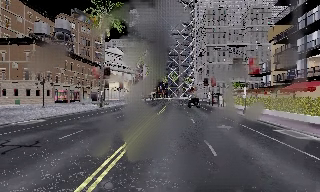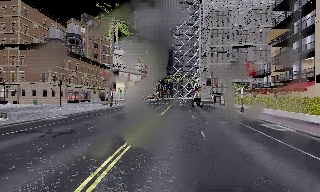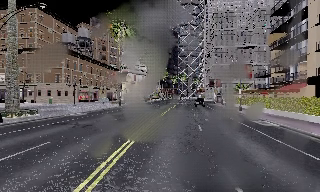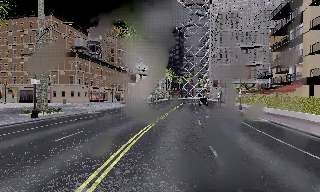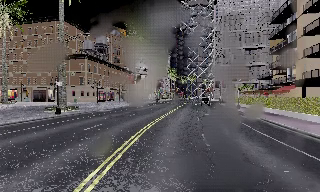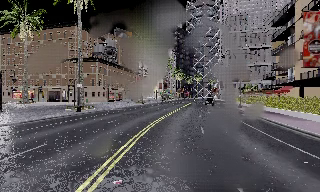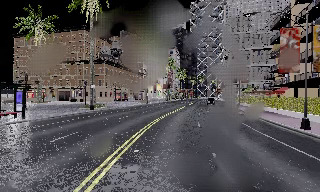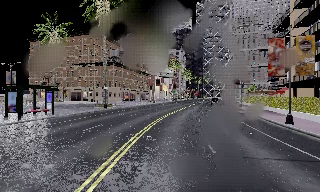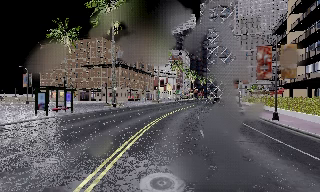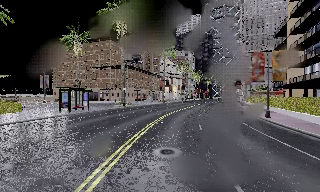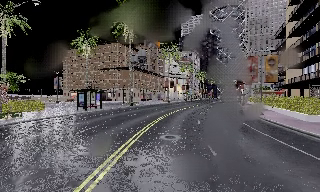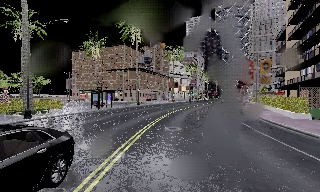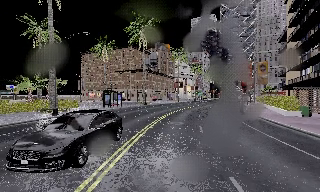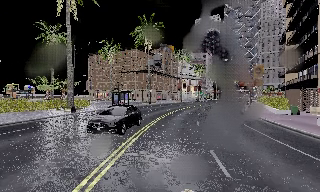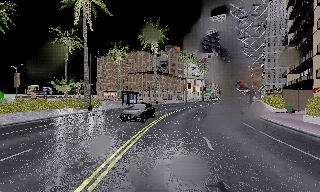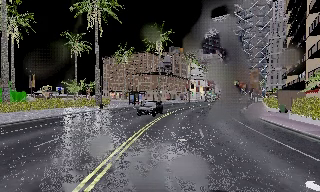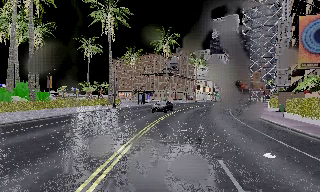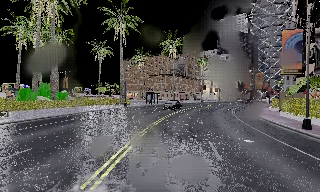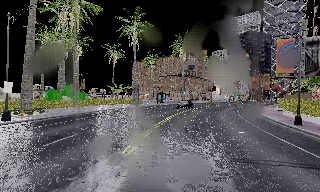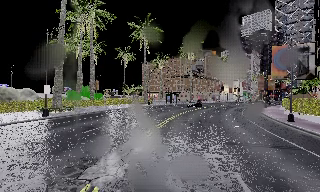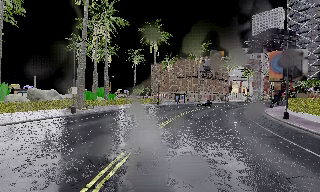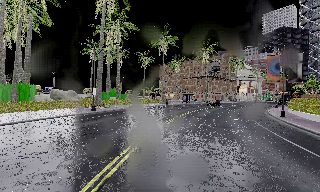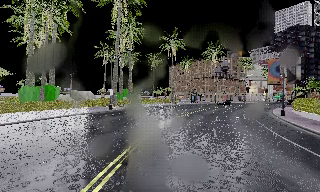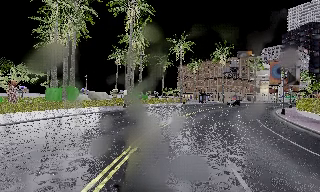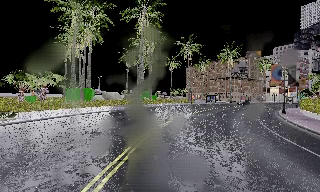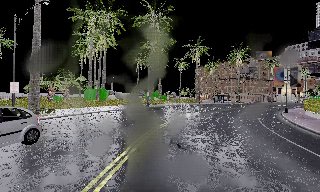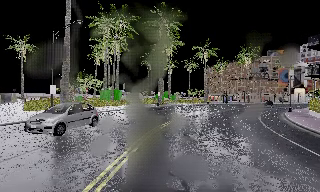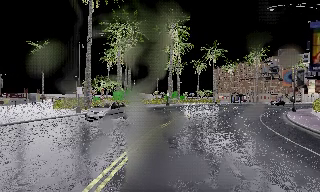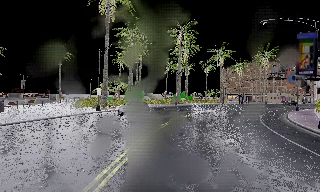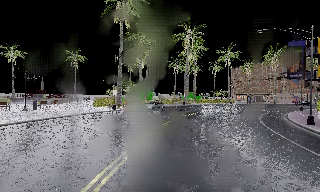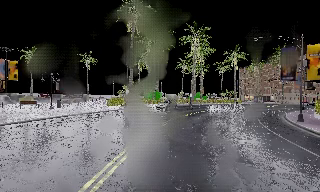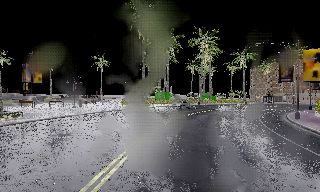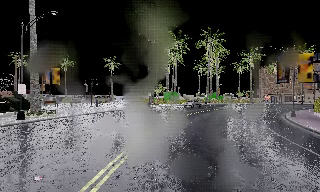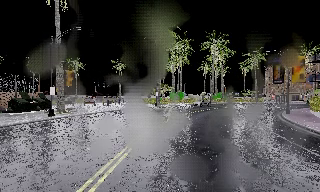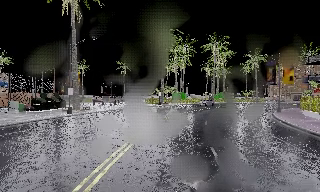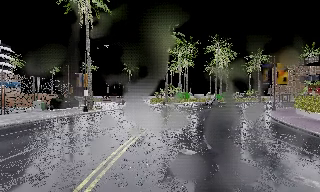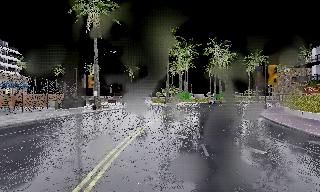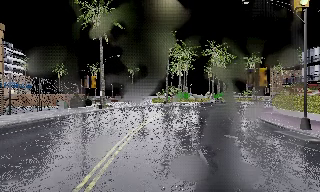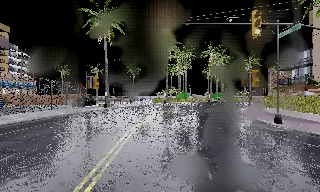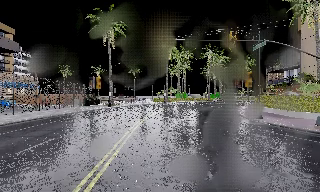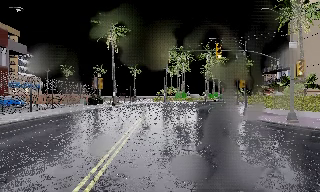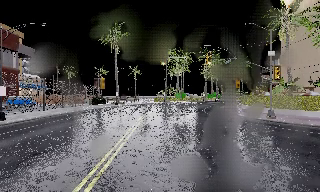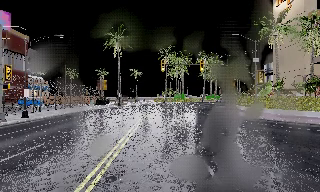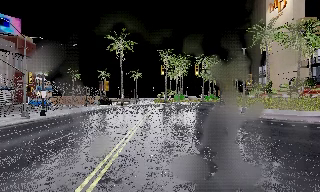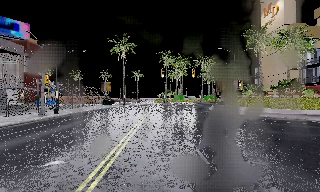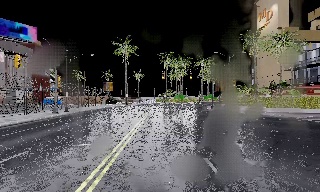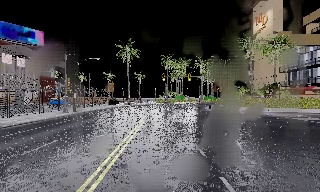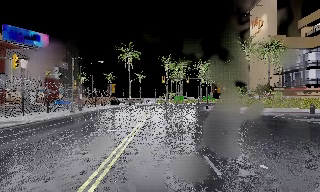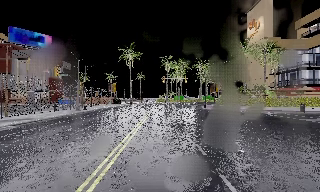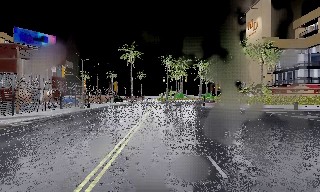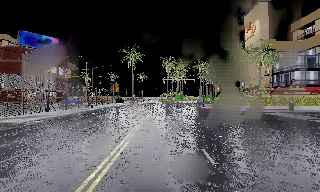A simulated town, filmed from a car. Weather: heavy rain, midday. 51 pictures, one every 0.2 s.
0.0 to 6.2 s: The scene slides to the right, as the camera pans about 75 degrees to its left. It travels backward, about 70 m.
6.2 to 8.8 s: The camera travels backward, about 30 m, so what stands in front gets smaller.
8.8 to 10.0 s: The camera travels backward, about 9 m, so what stands in front gets smaller. It loses speed.
The film runs backward here.
